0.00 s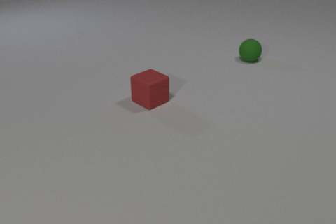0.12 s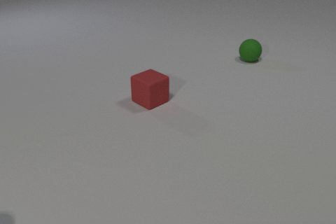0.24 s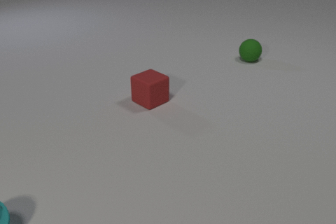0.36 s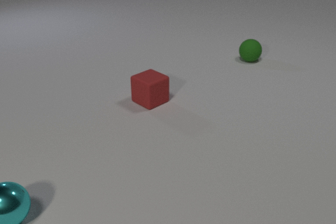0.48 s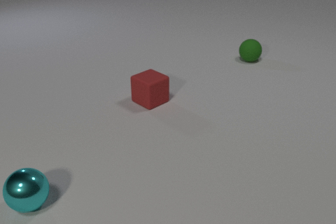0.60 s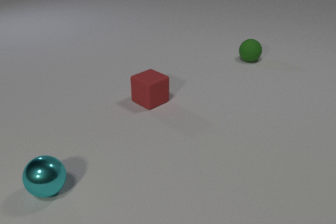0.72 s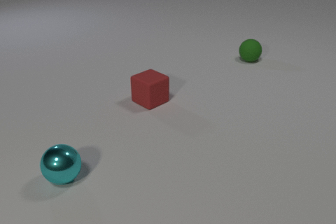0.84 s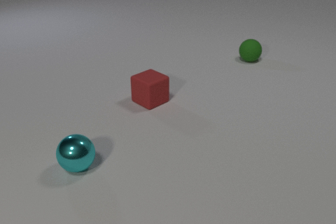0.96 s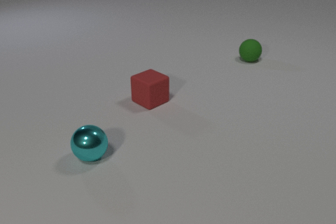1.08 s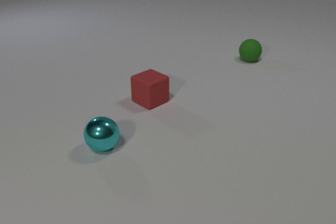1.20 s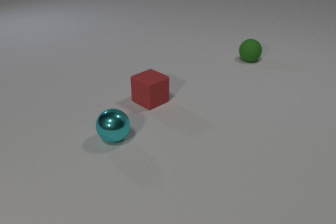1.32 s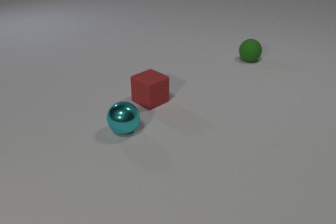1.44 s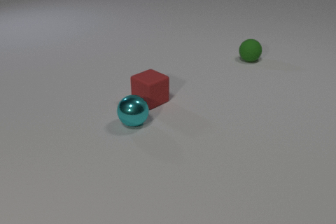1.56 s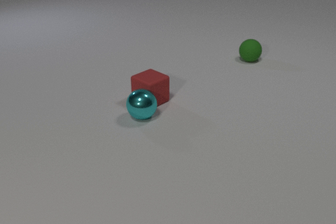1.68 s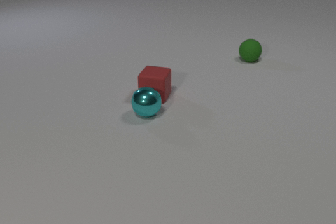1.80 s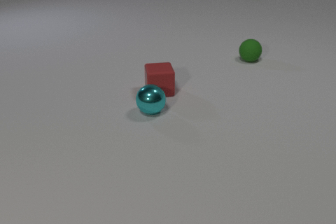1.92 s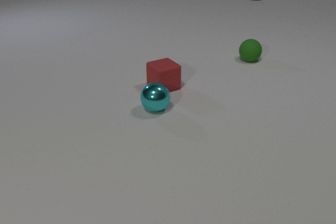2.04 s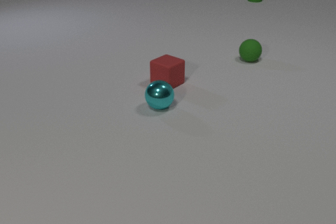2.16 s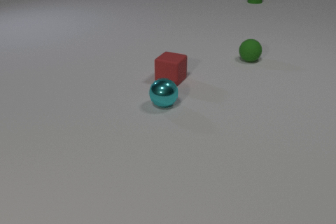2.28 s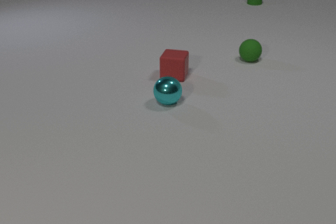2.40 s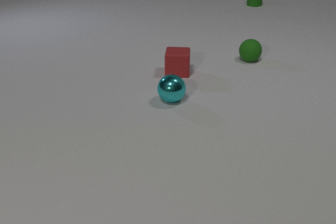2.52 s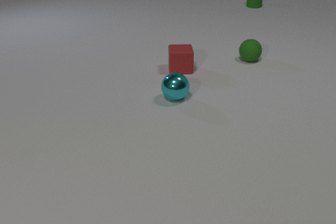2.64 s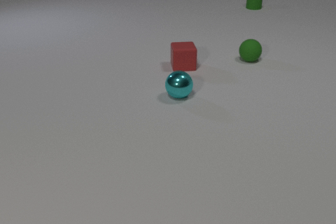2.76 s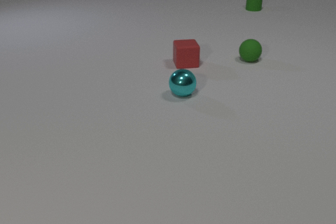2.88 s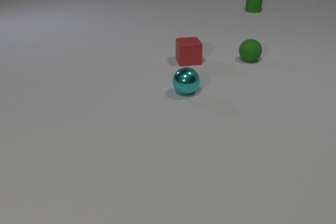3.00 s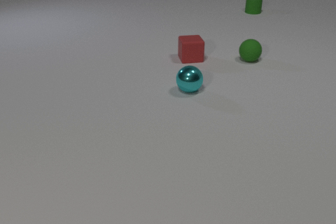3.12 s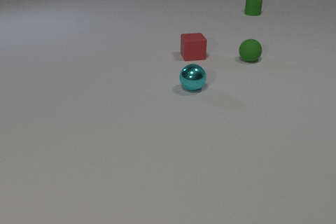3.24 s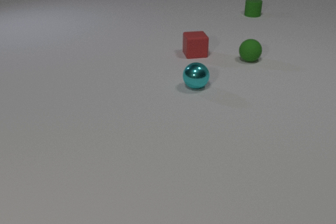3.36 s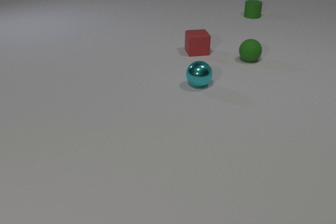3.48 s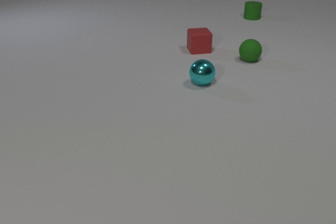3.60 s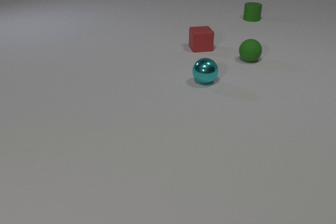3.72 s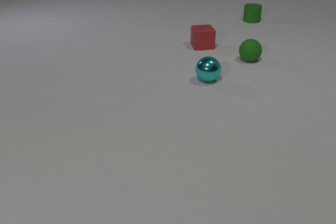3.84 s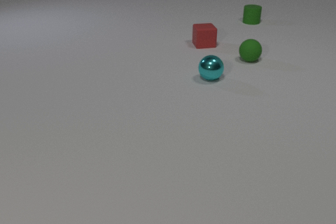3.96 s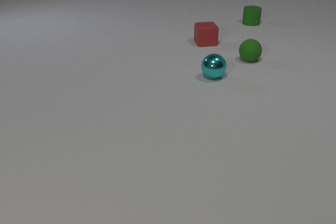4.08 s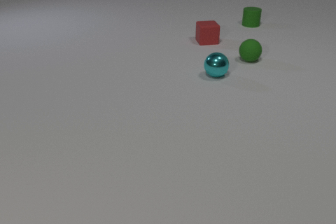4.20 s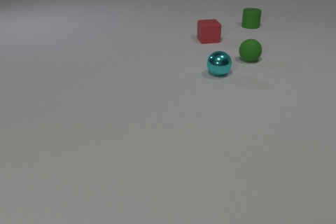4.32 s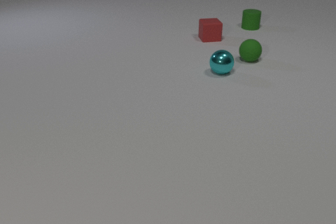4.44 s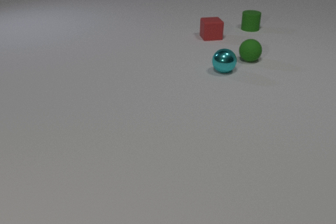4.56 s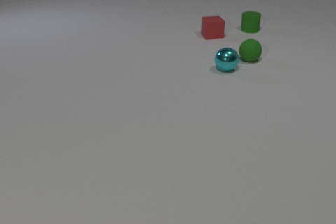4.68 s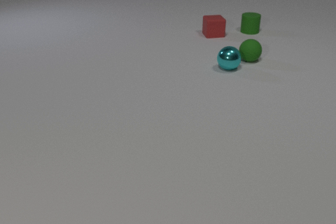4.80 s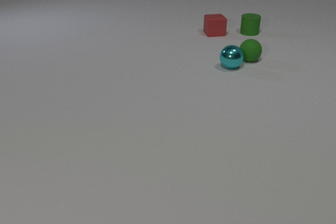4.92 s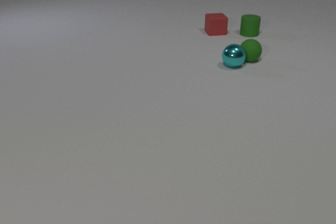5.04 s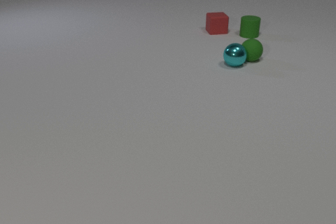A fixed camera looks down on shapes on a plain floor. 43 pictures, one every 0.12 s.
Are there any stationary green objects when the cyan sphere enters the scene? yes.
How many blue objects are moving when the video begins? 0.
What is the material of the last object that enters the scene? rubber.
0.00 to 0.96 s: The cyan metal sphere comes in at the left edge, rolls to the right and away from the camera.
0.96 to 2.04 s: The cyan metal sphere rolls away from the camera and to the right. The red rubber cube slides away from the camera and to the right, spins so that its near face slides to the right, counterclockwise seen from above. The green rubber cylinder comes in at the top edge, slides toward the camera. The cyan metal sphere and the red rubber cube collide.
2.04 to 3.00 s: The cyan metal sphere rolls away from the camera and to the right. The red rubber cube slides away from the camera, spins counterclockwise seen from above by about 45 degrees, its near face sliding to the right. The green rubber cylinder slides toward the camera.
3.00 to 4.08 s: The cyan metal sphere rolls away from the camera and to the right. The red rubber cube slides away from the camera. The green rubber cylinder slides toward the camera.
4.08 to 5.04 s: The cyan metal sphere rolls away from the camera and to the right. The red rubber cube slides away from the camera. The green rubber cylinder slides toward the camera. The cyan metal sphere and the green rubber sphere collide.
